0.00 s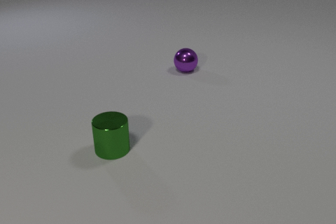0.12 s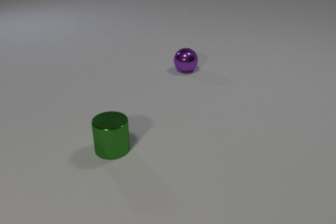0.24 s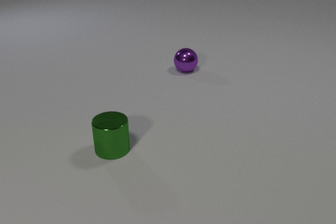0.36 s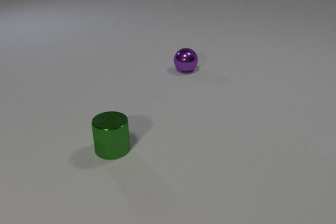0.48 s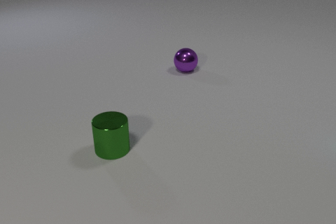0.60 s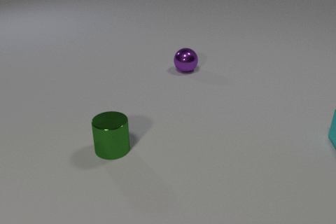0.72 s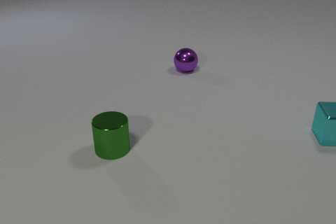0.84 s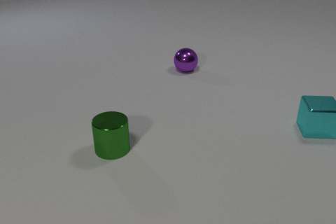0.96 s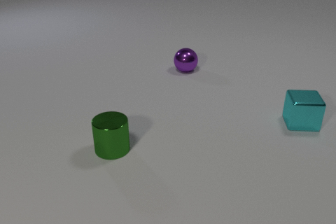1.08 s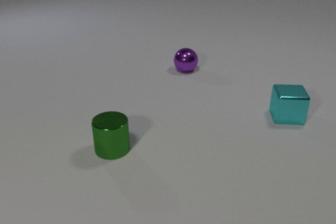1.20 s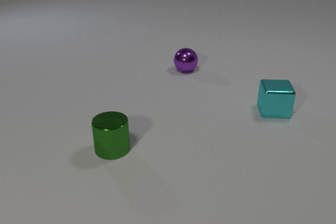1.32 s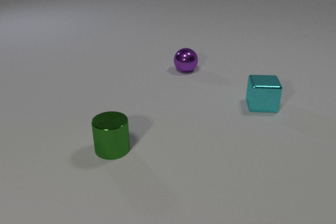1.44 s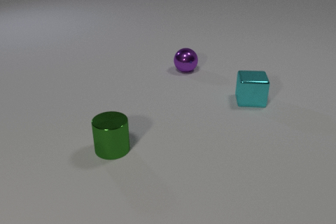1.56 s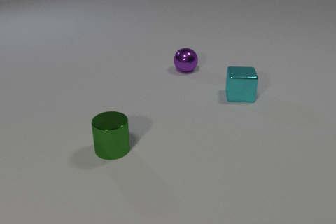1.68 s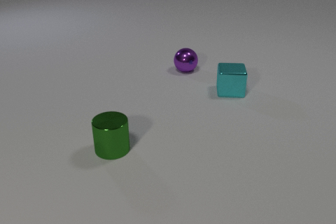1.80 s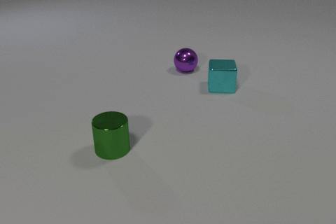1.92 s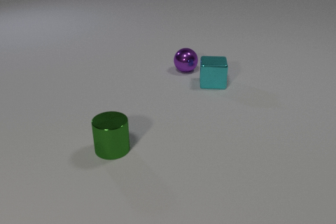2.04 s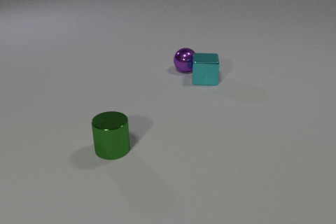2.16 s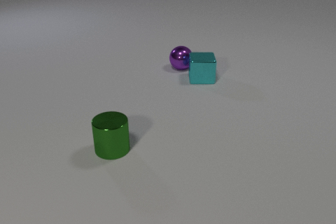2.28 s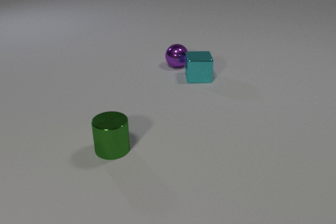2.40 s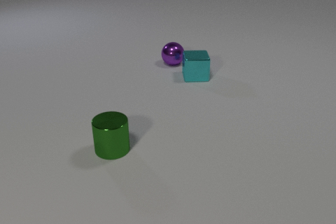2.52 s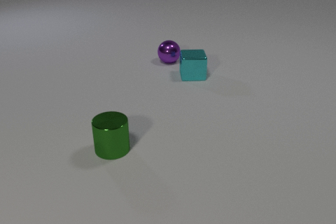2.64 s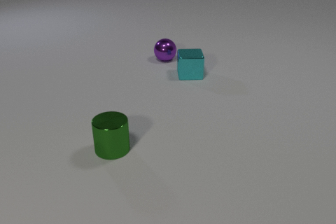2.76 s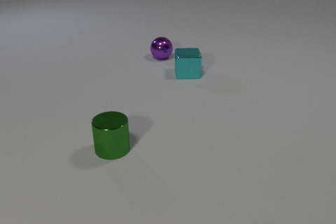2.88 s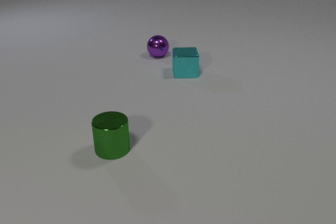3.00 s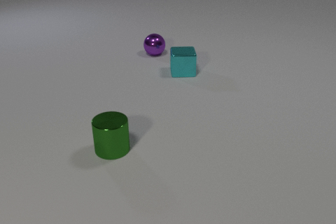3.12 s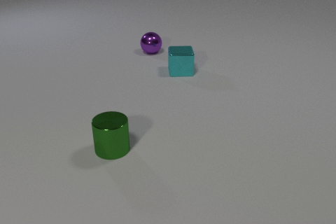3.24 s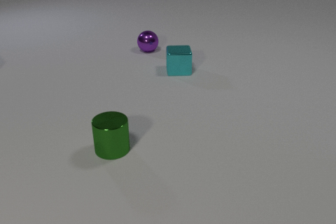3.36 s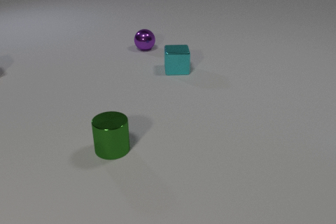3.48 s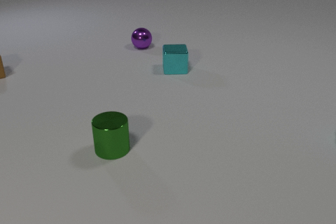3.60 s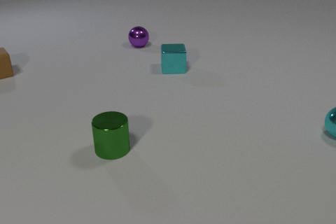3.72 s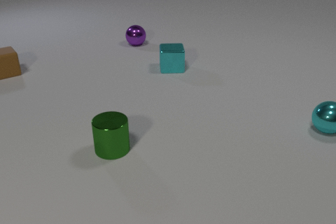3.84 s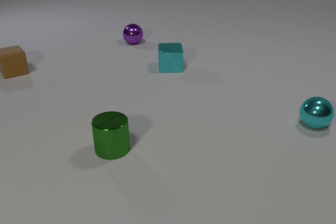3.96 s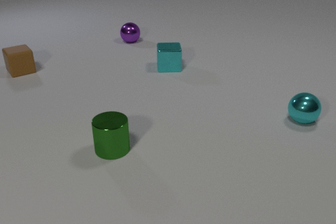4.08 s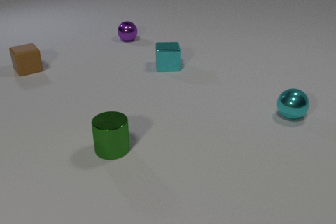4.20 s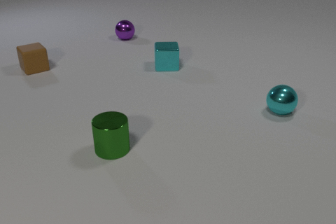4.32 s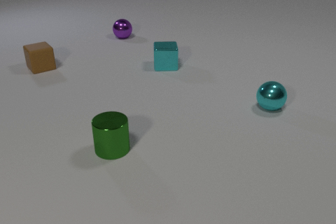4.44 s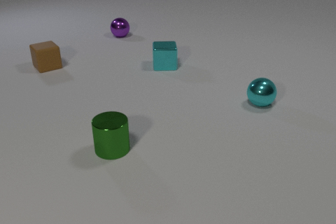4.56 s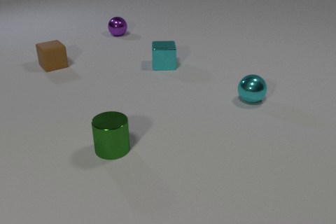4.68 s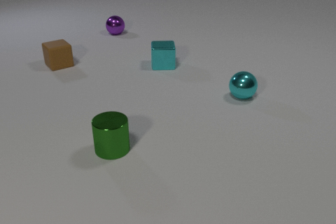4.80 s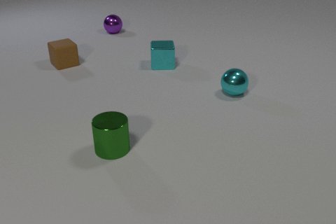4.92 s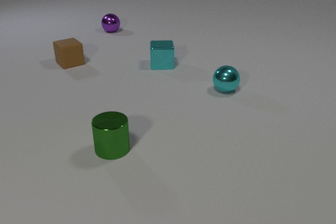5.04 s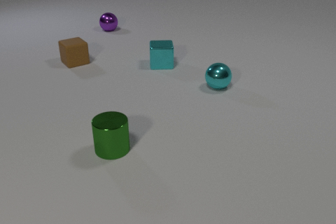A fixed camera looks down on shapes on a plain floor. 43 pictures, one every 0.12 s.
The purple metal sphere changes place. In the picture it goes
away from the camera.
0.00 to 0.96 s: The cyan metal cube comes in at the right edge, slides to the left and away from the camera.
0.96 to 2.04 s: The cyan metal cube slides to the left and away from the camera. The cyan metal cube and the purple metal sphere collide.
2.04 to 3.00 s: The cyan metal cube slides to the left and away from the camera. The purple metal sphere rolls away from the camera and to the left.
3.00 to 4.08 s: The cyan metal cube slides to the left and away from the camera. The purple metal sphere rolls away from the camera and to the left. The cyan metal sphere comes in at the right edge, rolls to the left and away from the camera. The brown rubber cube comes in at the left edge, slides to the right.
4.08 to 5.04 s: The cyan metal cube slides to the left and away from the camera. The purple metal sphere rolls away from the camera and to the left. The cyan metal sphere rolls to the left and away from the camera. The brown rubber cube slides to the right.
How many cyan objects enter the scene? 2.
Are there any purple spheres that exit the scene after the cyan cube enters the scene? no.
What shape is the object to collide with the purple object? cube.
